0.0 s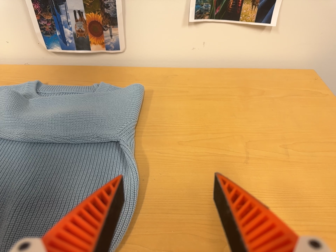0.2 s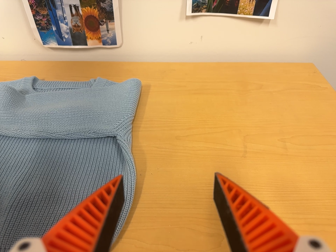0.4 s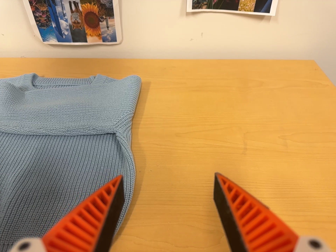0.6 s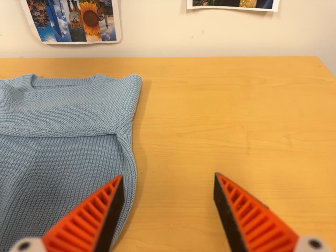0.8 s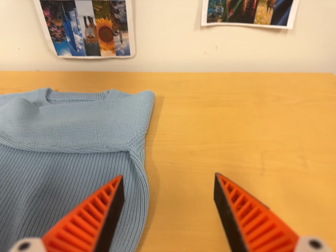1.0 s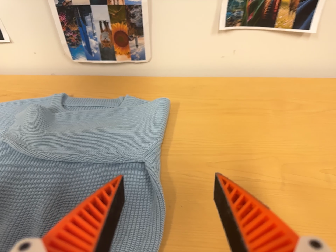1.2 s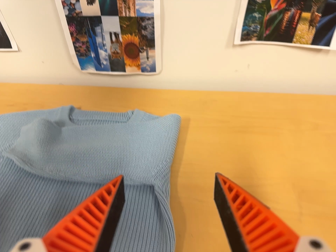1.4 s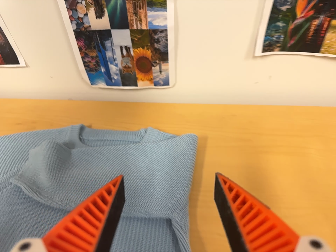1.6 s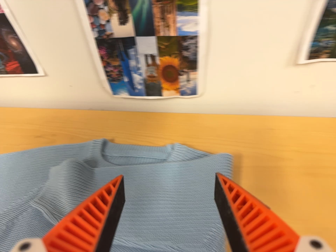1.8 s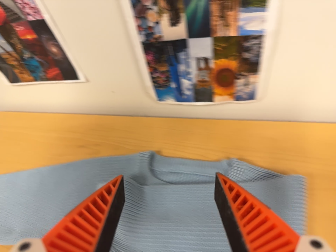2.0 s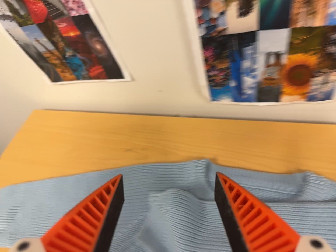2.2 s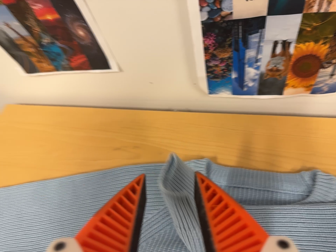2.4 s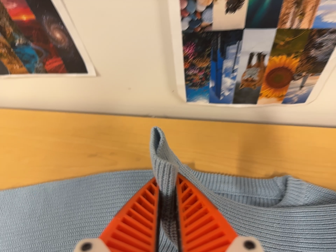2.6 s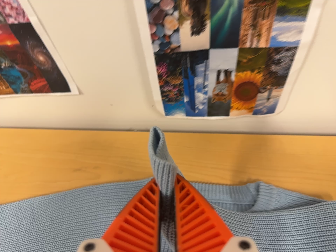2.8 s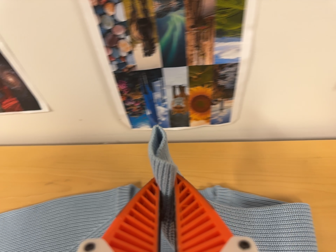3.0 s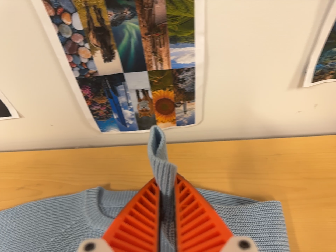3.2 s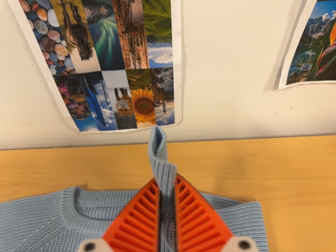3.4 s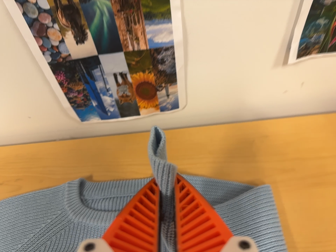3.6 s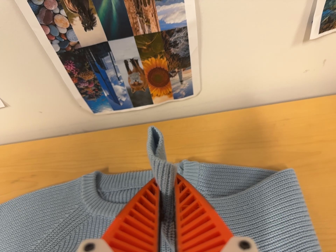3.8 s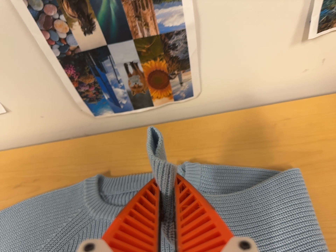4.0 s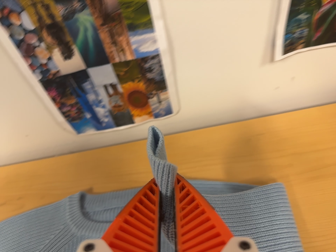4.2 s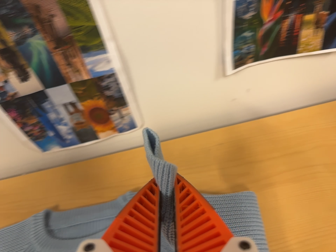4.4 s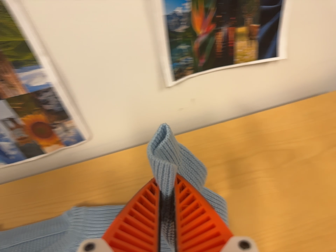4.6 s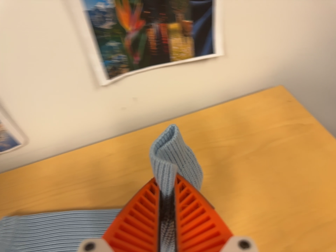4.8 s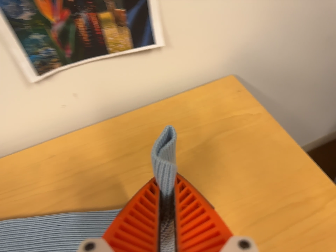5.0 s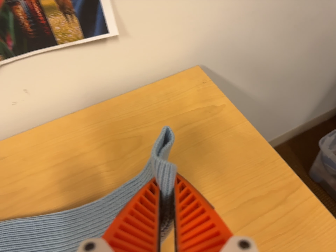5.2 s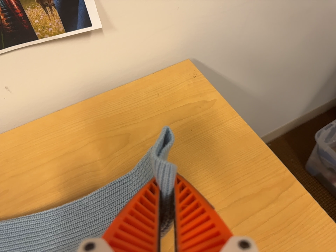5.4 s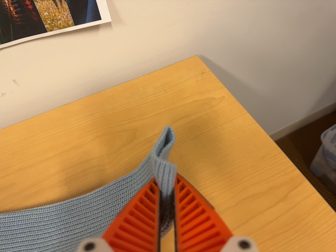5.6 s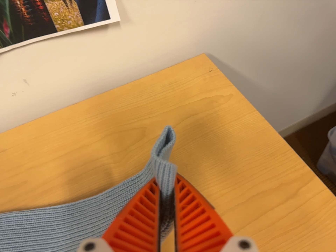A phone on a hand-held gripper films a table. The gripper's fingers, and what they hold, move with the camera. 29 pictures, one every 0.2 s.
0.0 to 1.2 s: The camera travels toward the top of its view and forward, about 9 cm, so close, fixed things drift downward.
1.2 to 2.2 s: The camera swings to its left by about 15 degrees, and the scene slides to the right. It travels forward, toward the top of its view and to its left, about 32 cm, so what stands in front looms larger. Its aim tips toward the bottom of its view by about 10 degrees.
2.2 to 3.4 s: The camera pans to its right by about 15 degrees. It travels to its right and backward, about 14 cm, so close, fixed things drift to the left.
3.4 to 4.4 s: The camera travels to its right, about 12 cm, so close, fixed things drift to the left. It rolls about its line of sight by about 10 degrees, and the scene rotates counterclockwise.
4.4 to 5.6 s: The camera swings to its right by about 10 degrees, and the scene slides to the left. It travels to its right and forward, about 20 cm, so close, fixed things drift to the left.
The film runs backward here.
